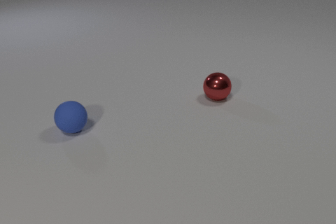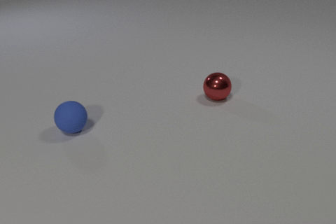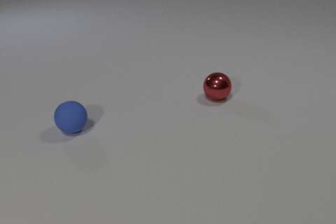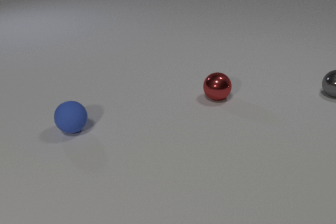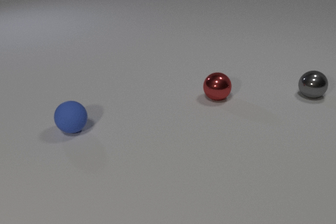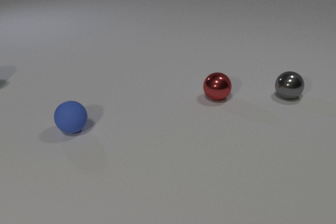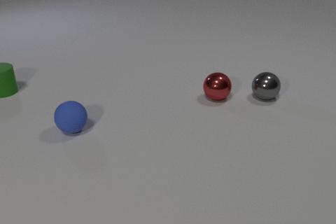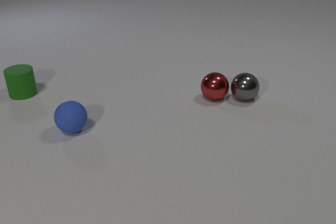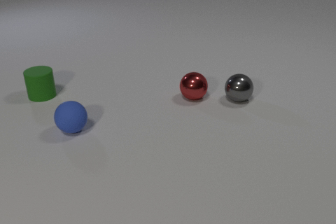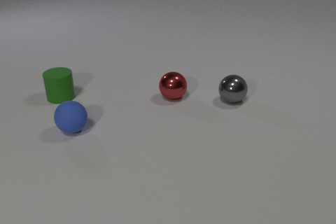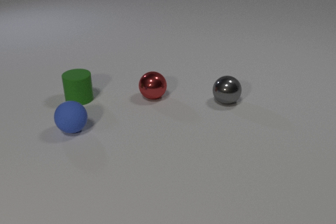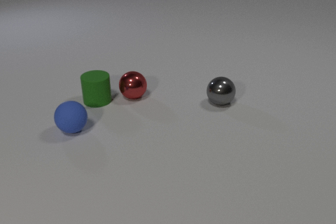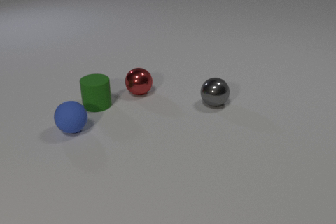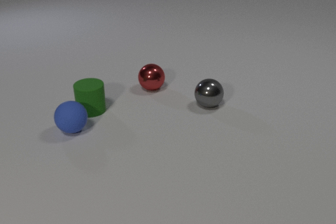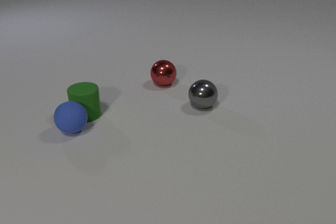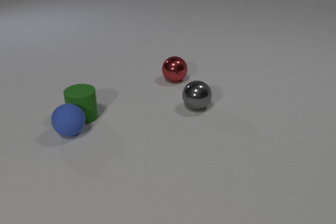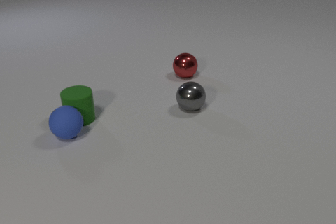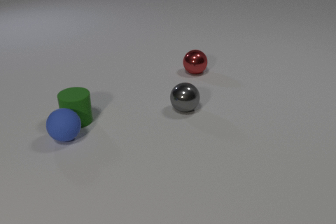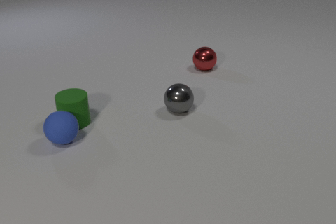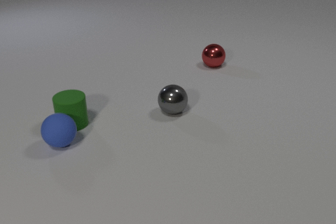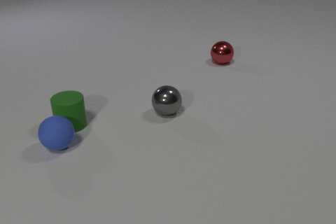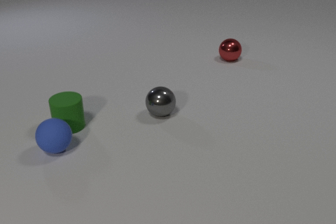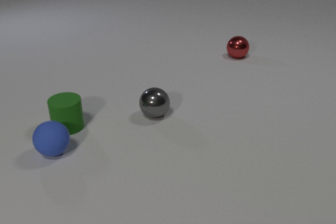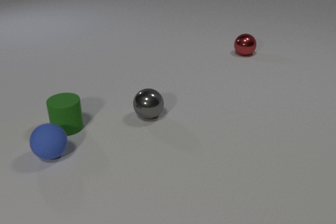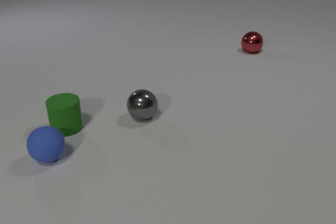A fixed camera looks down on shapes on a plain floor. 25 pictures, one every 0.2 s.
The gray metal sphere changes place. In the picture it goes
to the left.
The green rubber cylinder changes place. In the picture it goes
toward the camera.
0.0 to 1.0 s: The gray metal sphere comes in at the right edge, rolls to the left and toward the camera.
1.0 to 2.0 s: The gray metal sphere rolls to the left and toward the camera. The red metal sphere rolls to the left. The green rubber cylinder comes in at the left edge, slides to the right and toward the camera. The gray metal sphere and the red metal sphere collide.
2.0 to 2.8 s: The gray metal sphere rolls to the left and toward the camera. The red metal sphere rolls away from the camera. The green rubber cylinder slides toward the camera. The red metal sphere and the green rubber cylinder collide. The green rubber cylinder and the blue rubber sphere collide.
2.8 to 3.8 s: The gray metal sphere rolls to the left and toward the camera. The red metal sphere rolls to the right and away from the camera. The green rubber cylinder slides toward the camera and to the left. The blue rubber sphere rolls toward the camera and to the left.
3.8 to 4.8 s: The gray metal sphere rolls to the left. The red metal sphere rolls away from the camera and to the right. The green rubber cylinder slides toward the camera. The blue rubber sphere rolls toward the camera and to the left.
What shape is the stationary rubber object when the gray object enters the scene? sphere.
Are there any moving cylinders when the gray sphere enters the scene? no.
Are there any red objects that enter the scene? no.
